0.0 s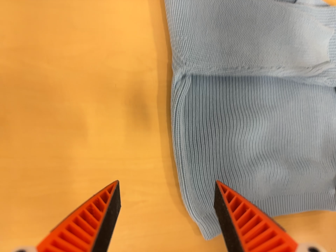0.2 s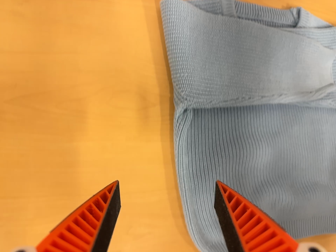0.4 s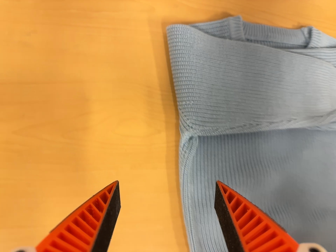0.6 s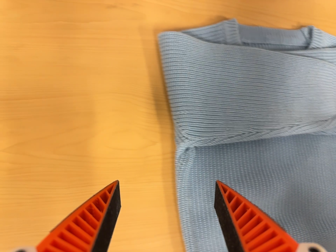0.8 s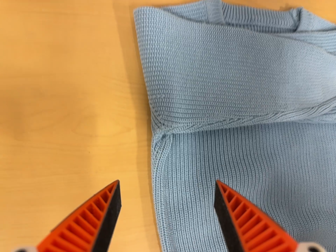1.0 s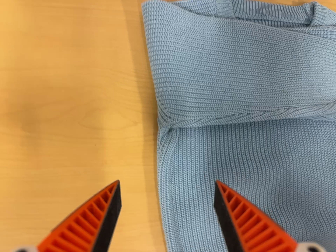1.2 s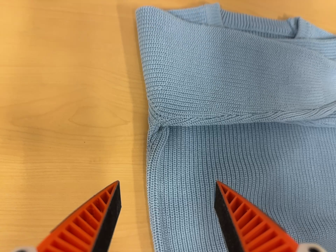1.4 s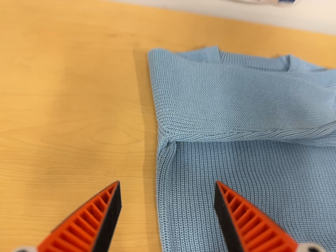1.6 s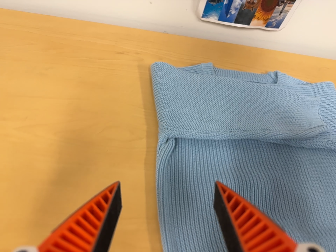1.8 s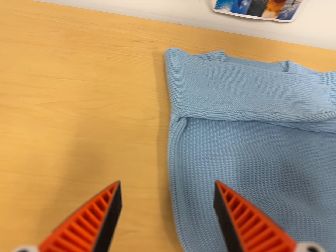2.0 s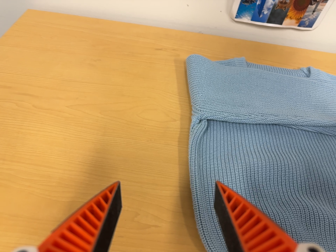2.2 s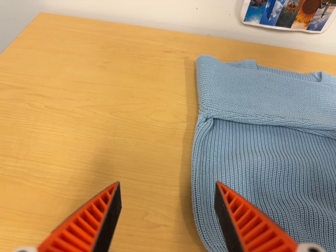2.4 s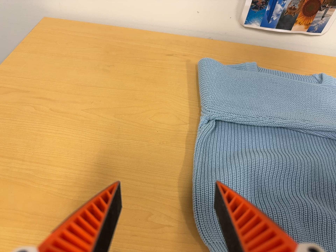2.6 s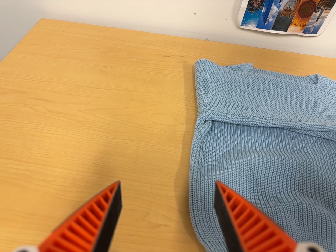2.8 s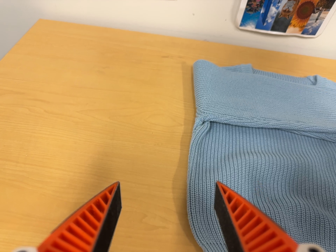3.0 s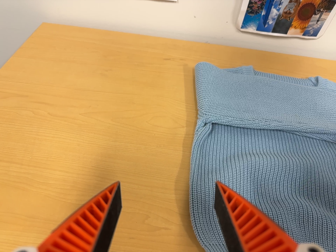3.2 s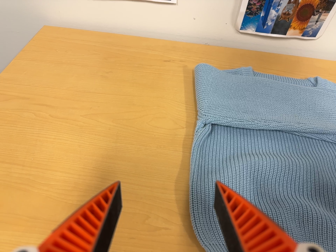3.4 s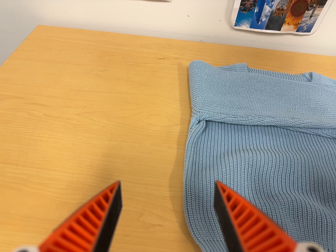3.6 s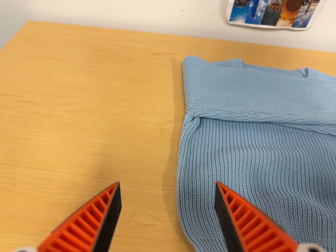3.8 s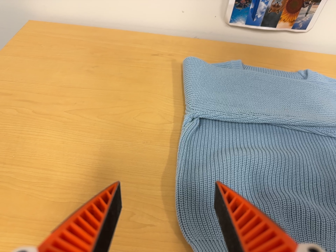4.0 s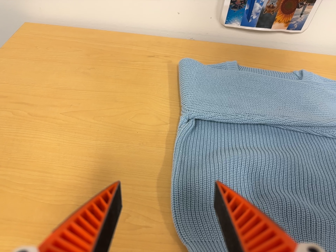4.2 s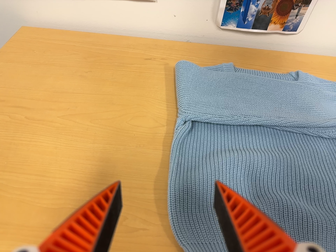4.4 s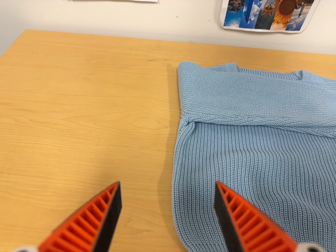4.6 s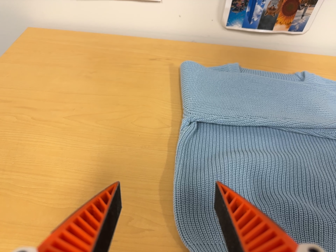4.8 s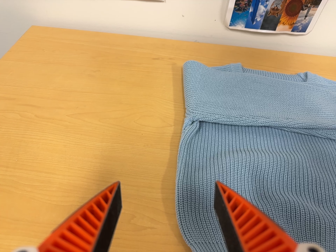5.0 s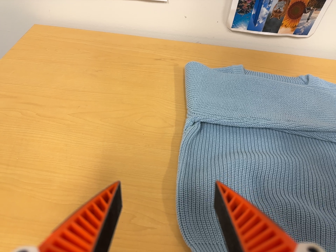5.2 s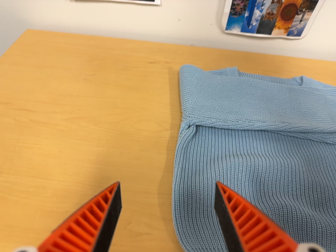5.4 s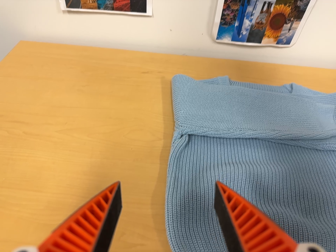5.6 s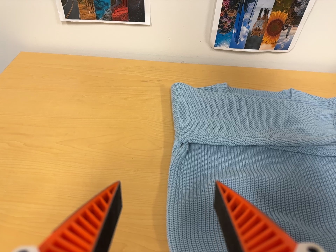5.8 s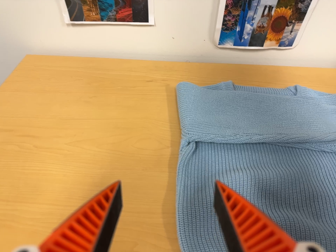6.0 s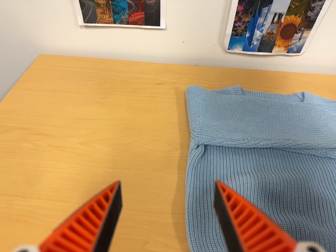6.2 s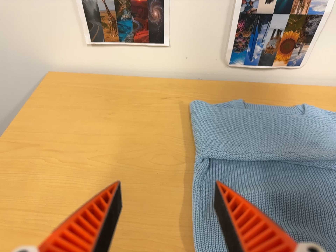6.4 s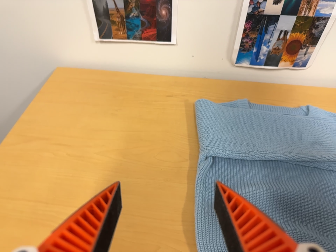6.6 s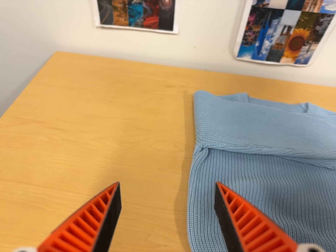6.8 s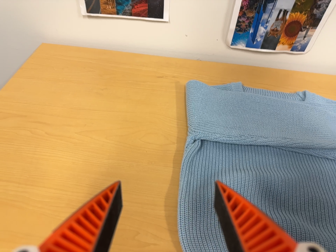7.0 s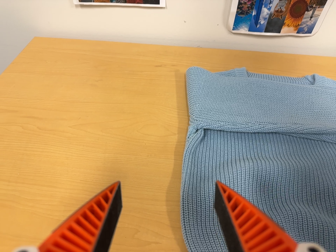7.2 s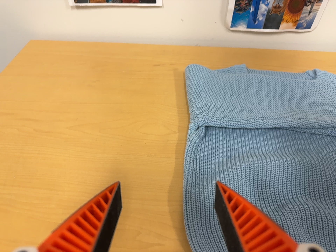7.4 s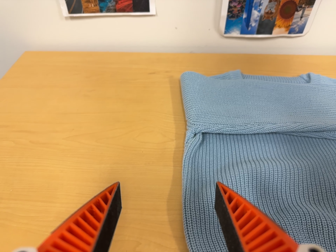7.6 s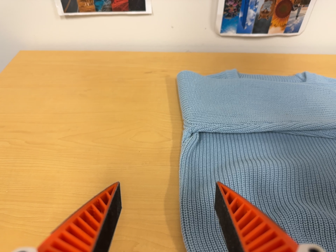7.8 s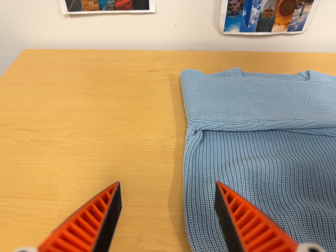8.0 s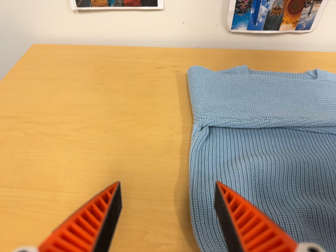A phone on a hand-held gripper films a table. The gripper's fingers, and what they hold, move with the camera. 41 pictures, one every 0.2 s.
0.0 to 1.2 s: The camera travels to its right, about 9 cm.
1.2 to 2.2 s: The scene slides to the right, as the camera pans about 15 degrees to its left. It travels toward the bottom of its view and backward, about 20 cm. Its aim tips toward the top of its view by about 25 degrees.
2.2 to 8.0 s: The camera shifts only a little, or ends up much as it began.
The film runs backward here.
